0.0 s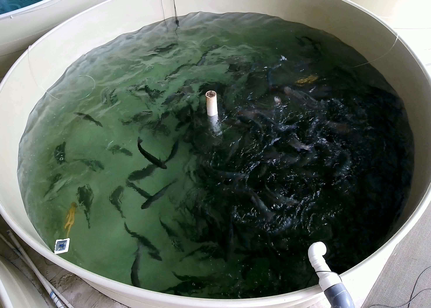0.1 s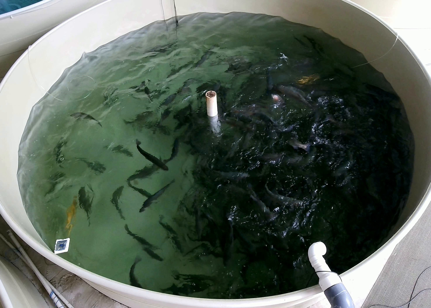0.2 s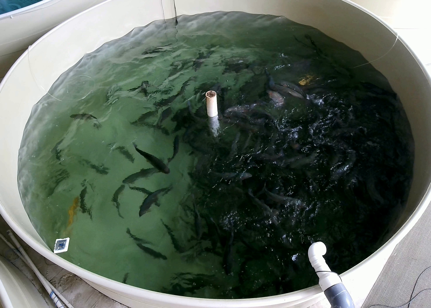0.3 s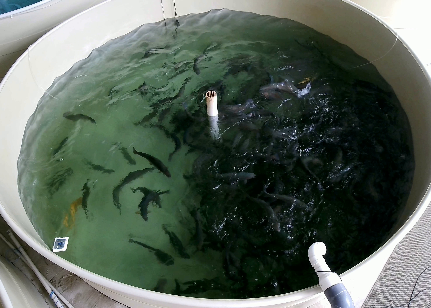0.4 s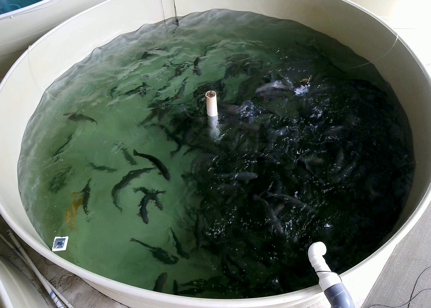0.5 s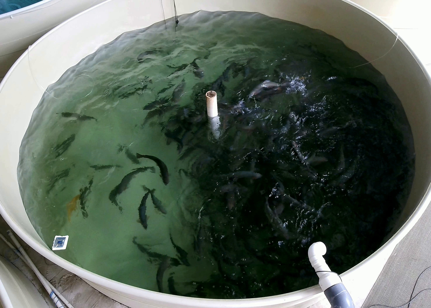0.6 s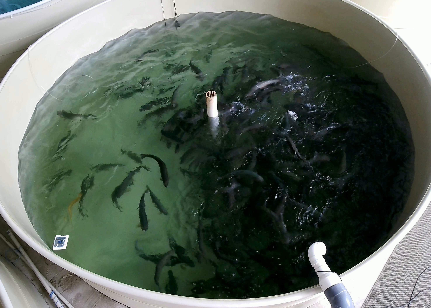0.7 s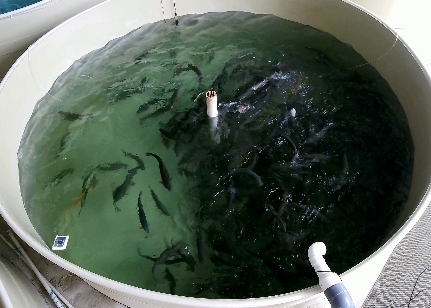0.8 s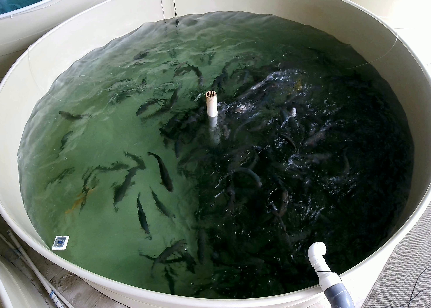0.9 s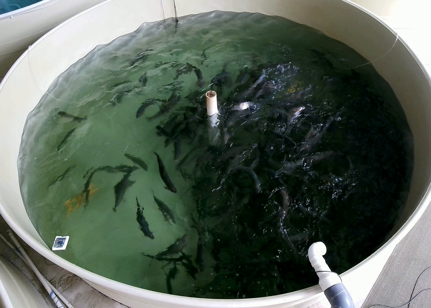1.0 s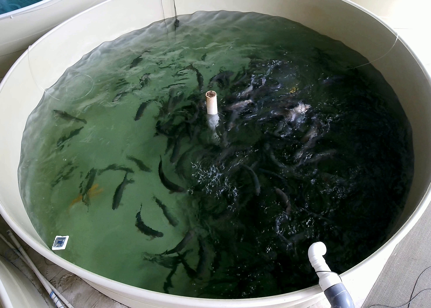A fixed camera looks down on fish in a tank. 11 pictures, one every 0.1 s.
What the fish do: Weak feeding.
